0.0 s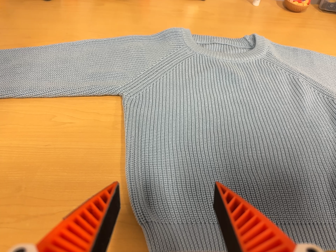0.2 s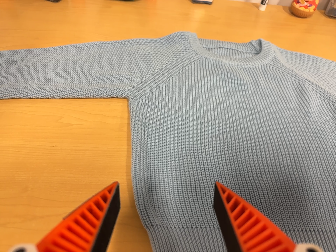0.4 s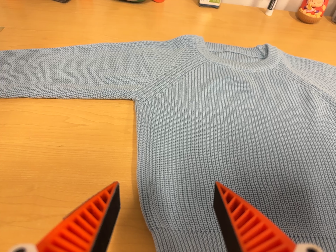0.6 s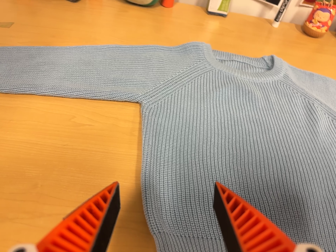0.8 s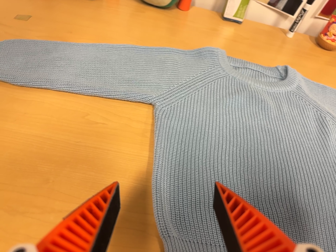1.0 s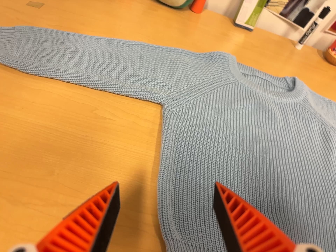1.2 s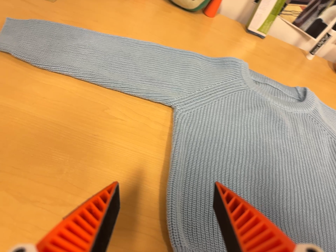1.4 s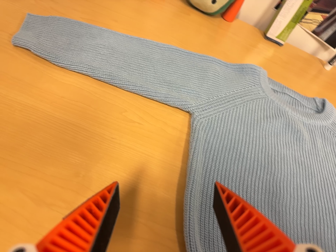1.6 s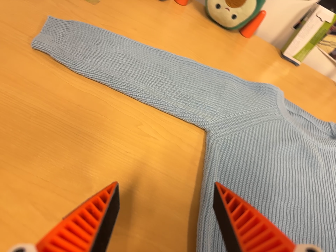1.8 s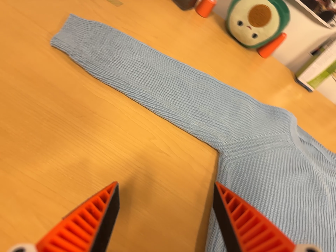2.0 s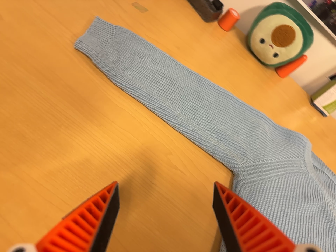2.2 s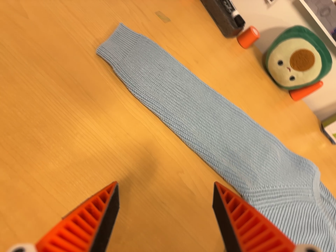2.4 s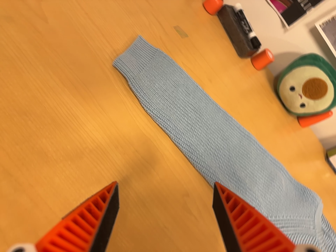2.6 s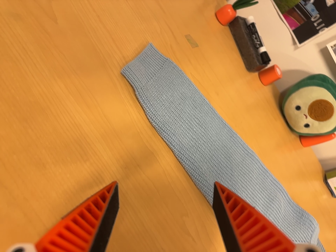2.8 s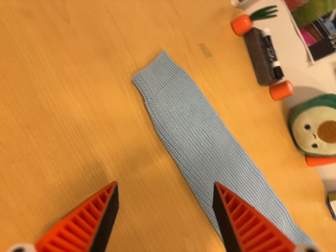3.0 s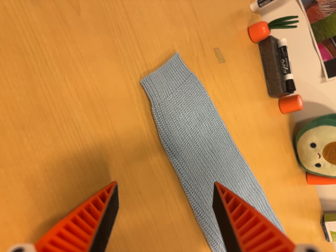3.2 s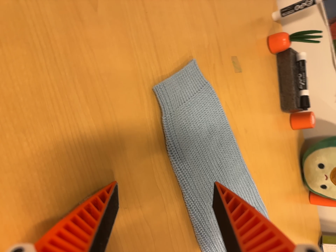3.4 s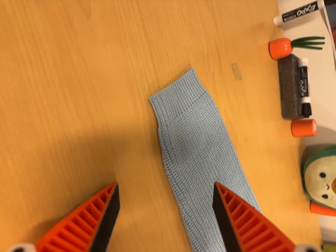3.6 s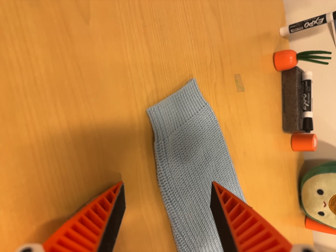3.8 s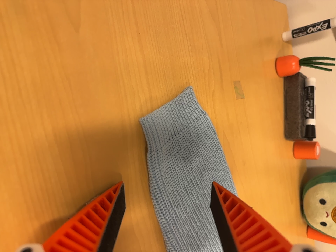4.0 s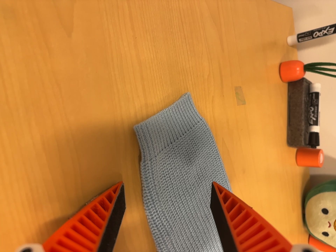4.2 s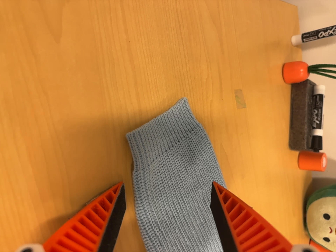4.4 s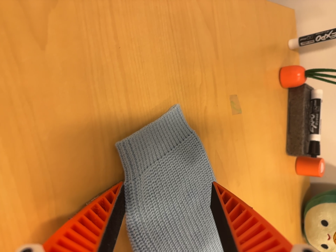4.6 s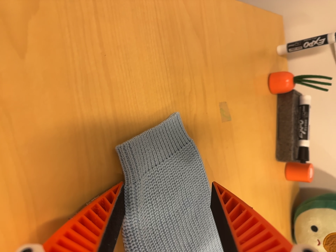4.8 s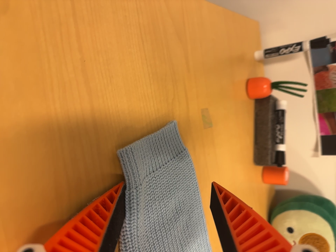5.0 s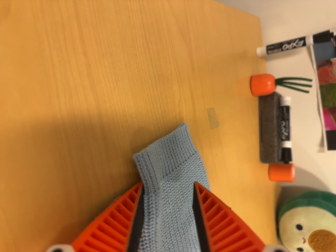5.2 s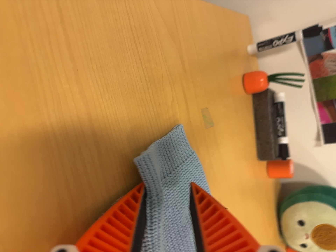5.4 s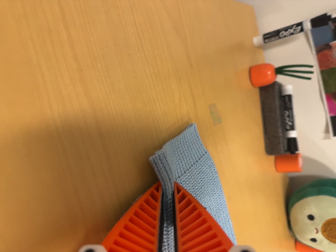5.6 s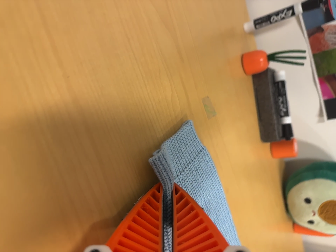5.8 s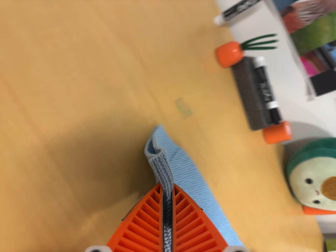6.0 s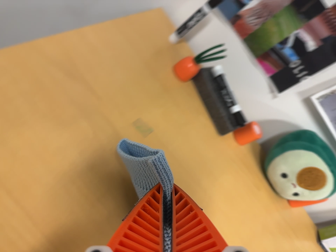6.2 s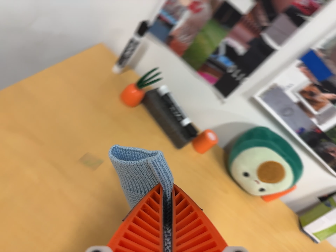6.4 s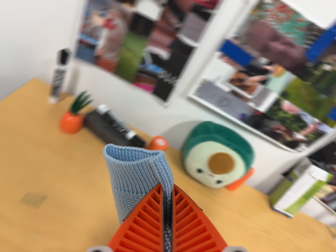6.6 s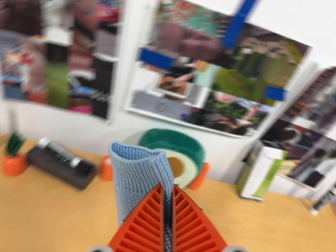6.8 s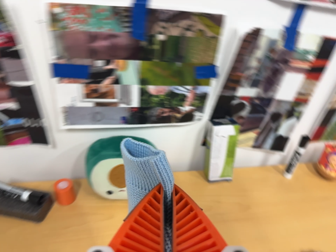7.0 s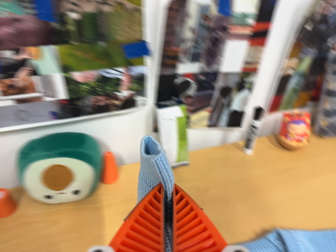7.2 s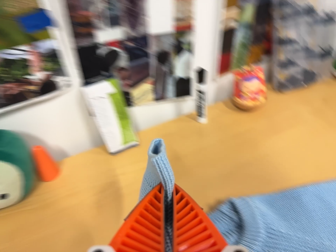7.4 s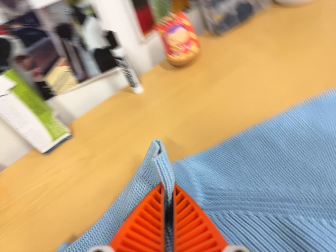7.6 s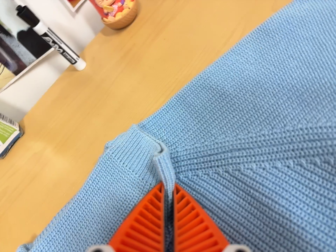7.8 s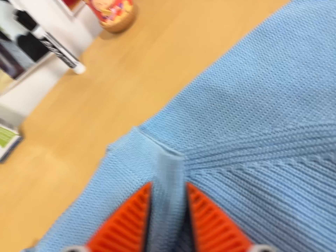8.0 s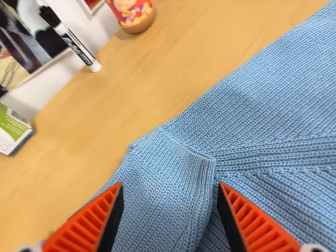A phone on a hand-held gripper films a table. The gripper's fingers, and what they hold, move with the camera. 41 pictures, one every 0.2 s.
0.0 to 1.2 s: The camera travels to its left, about 8 cm, so close, fixed things drift to the right. It rolls about its line of sight by about 20 degrees, and the scene rotates clockwise.
1.2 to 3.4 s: The camera travels toward the top of its view, to its left and forward, about 28 cm, so close, fixed things drift downward. It rolls about its line of sight by about 55 degrees, and the scene rotates clockwise.
3.4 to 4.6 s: The camera travels toward the top of its view and forward, about 8 cm, so close, fixed things drift downward.
4.6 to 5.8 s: The camera rolls about its line of sight by about 20 degrees, and the scene rotates counterclockwise.
5.8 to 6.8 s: The camera travels to its right, about 40 cm, so close, fixed things drift to the left. It rolls about its line of sight by about 65 degrees, and the scene rotates counterclockwise.
6.8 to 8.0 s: The camera travels to its right and forward, about 38 cm, so close, fixed things drift to the left. Its aim tips toward the bottom of its view by about 15 degrees, and the scene shifts upward. It rolls about its line of sight by about 45 degrees, and the scene rotates counterclockwise.
The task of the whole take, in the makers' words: left arm across.
The film runs forward here.
